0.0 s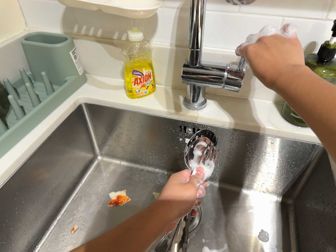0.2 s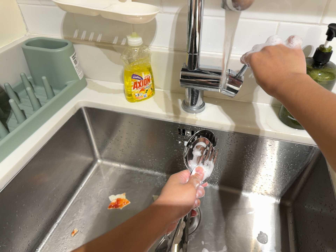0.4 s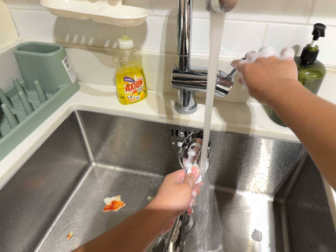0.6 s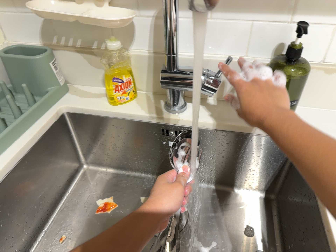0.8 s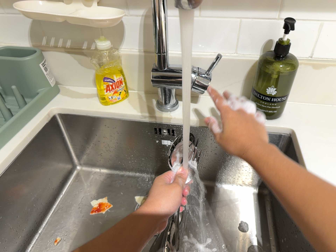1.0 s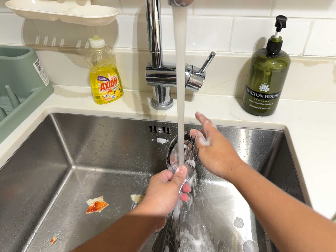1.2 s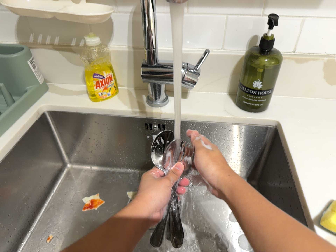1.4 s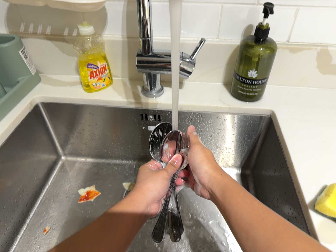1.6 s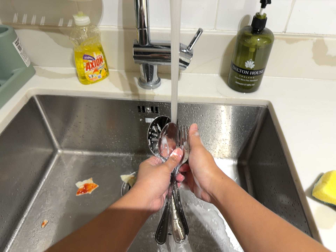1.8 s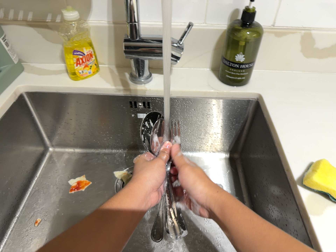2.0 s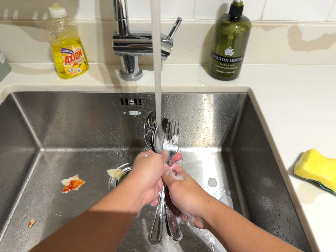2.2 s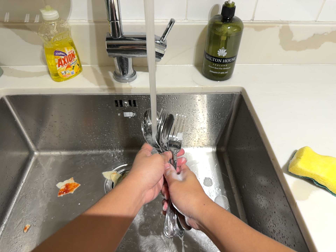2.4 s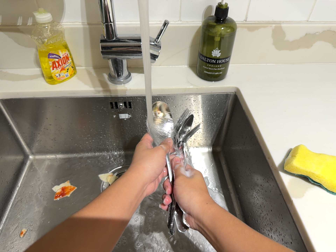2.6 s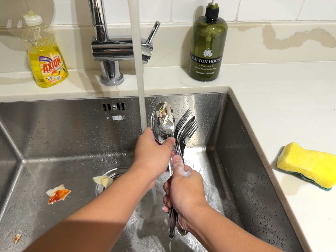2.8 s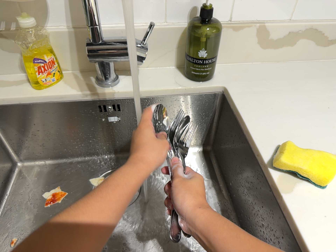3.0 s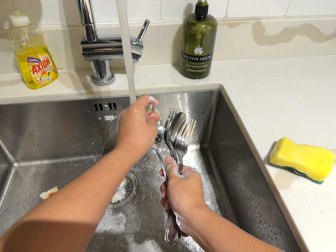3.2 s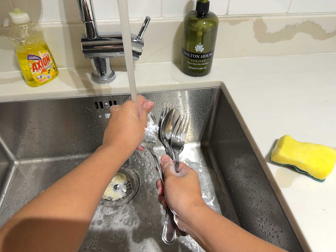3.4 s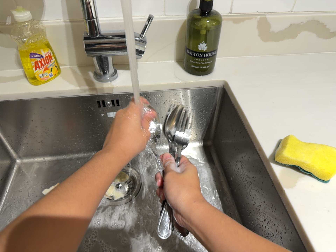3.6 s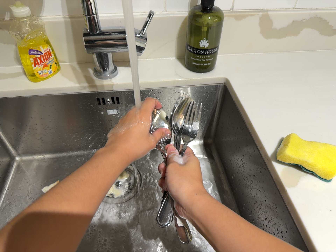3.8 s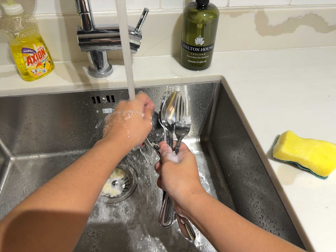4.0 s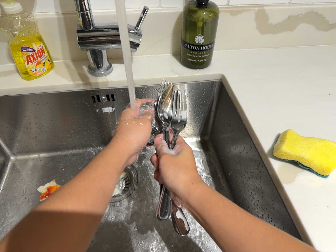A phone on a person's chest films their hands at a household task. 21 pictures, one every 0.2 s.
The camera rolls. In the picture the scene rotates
counterclockwise.
0.0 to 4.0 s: The camera pans to its right by about 20 degrees. It rolls about its line of sight by about 15 degrees, and the scene rotates counterclockwise.
The film runs forward here.
